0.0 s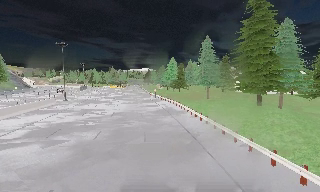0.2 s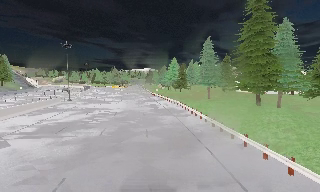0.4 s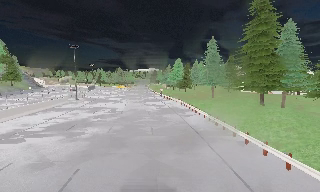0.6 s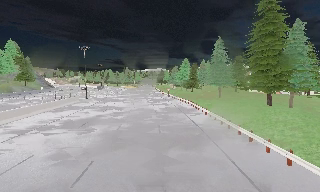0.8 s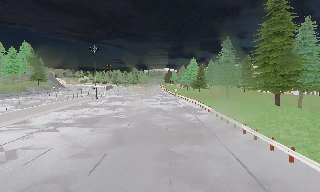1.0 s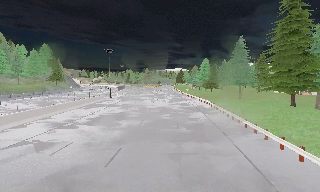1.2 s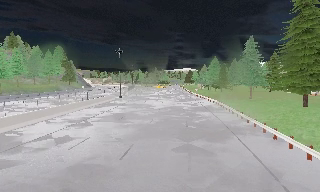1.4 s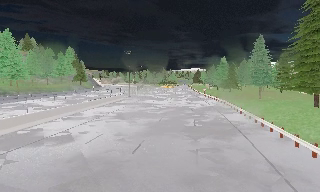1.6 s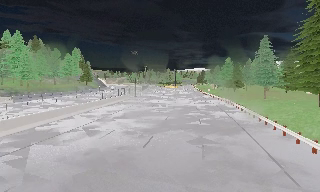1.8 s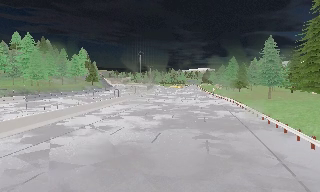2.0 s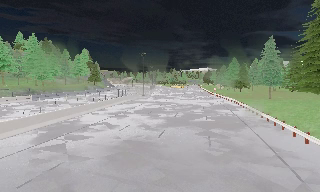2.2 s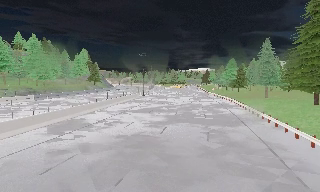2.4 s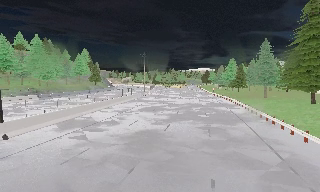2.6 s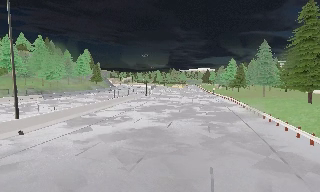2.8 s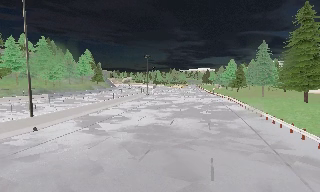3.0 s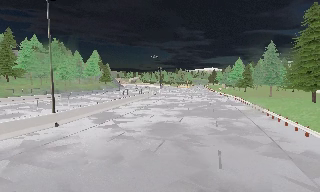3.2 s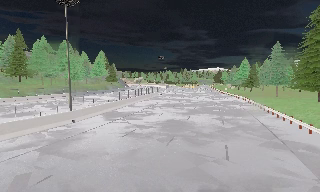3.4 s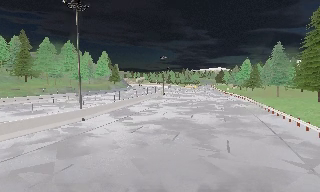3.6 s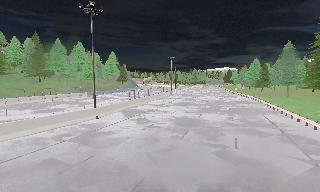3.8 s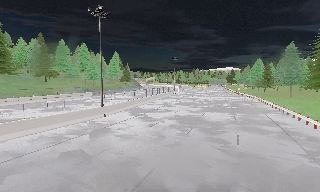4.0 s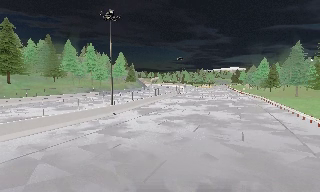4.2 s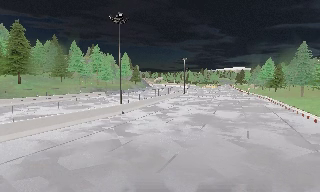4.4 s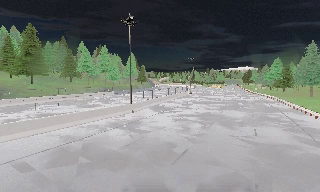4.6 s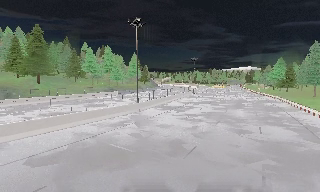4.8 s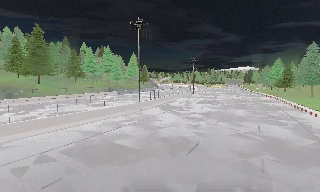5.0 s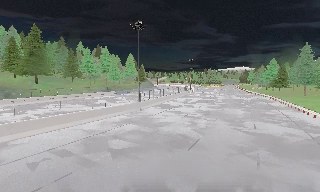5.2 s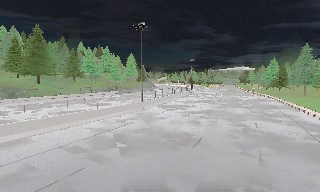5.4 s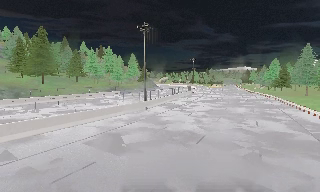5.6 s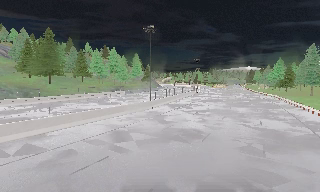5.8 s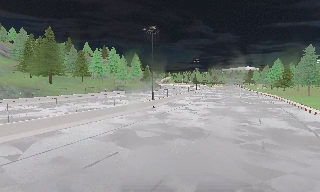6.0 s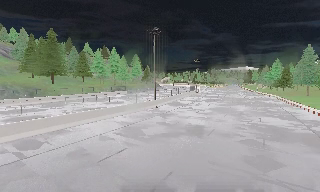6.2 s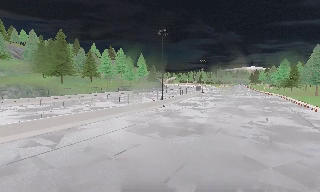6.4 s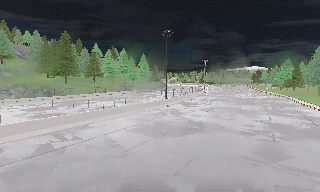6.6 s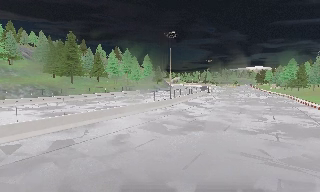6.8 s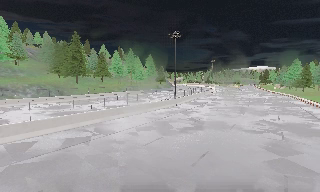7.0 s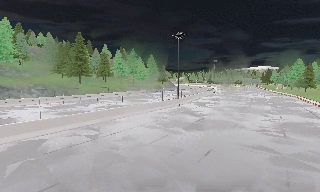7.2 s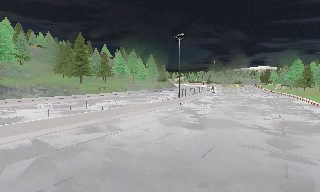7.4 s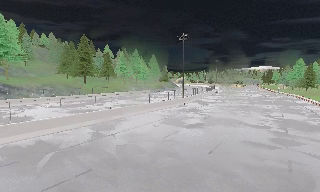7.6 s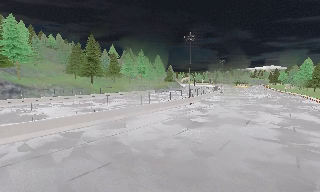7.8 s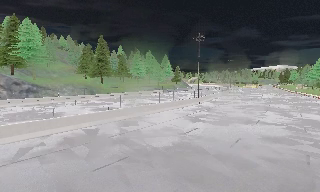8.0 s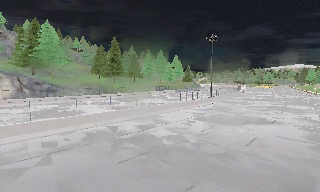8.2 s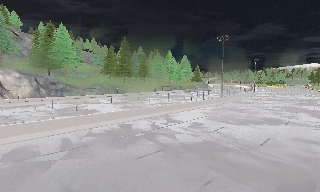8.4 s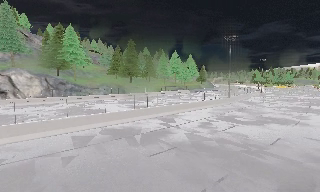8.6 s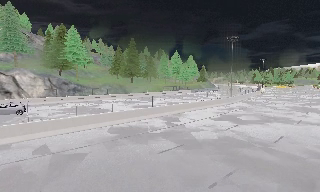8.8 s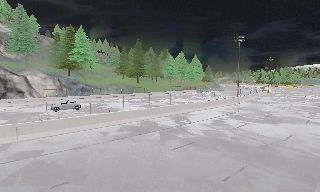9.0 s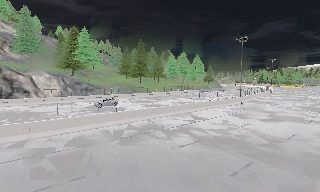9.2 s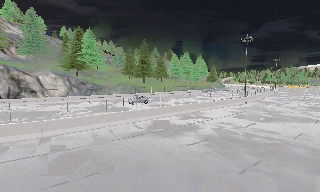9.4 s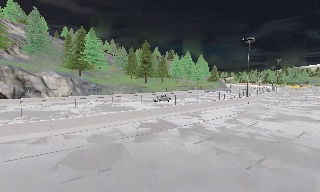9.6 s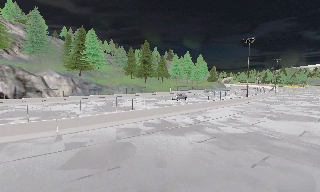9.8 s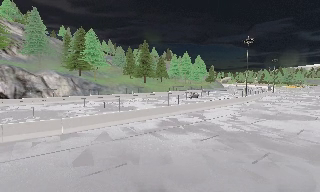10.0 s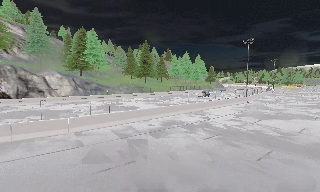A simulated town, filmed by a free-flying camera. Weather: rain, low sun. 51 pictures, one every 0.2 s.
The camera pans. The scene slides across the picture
to the right.
The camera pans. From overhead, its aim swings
counterclockwise.
0.0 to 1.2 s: The camera pans to its left, which is counterclockwise from overhead, by about 15 degrees. It travels backward, about 3.5 m, so what stands in front gets smaller.
1.2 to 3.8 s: The camera swings to its left by about 15 degrees, and the scene slides to the right. It travels backward, about 12 m, so what stands in front gets smaller.
3.8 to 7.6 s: The camera swings to its left by about 10 degrees, and the scene slides to the right. It travels backward and to its left, about 12 m, so what stands in front gets smaller.
7.6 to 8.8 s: The camera pans to its left, which is counterclockwise from overhead, by about 10 degrees. It travels to its left and backward, about 4 m, so close, fixed things drift to the right.
8.8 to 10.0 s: The camera travels to its left and backward, about 3 m, so close, fixed things drift to the right.
The film runs backward here.
